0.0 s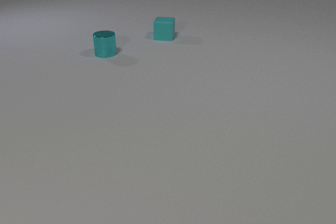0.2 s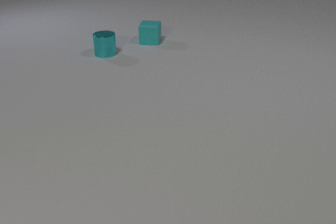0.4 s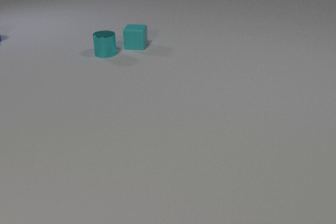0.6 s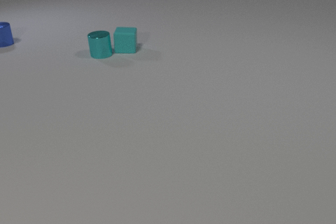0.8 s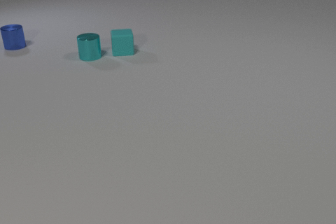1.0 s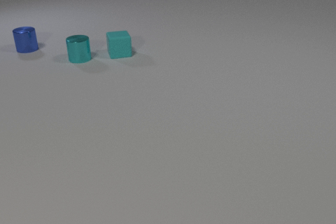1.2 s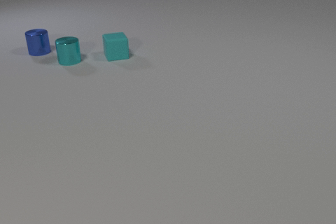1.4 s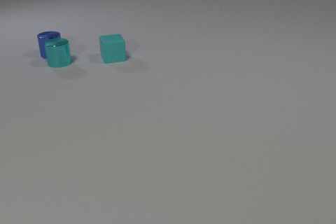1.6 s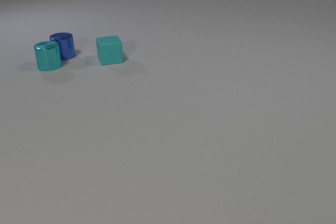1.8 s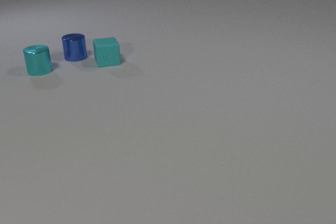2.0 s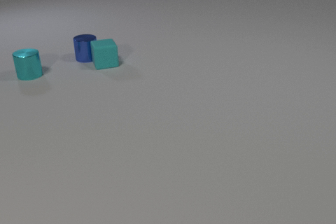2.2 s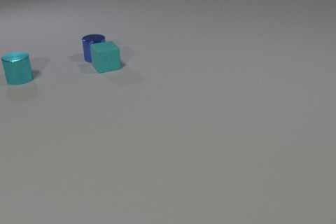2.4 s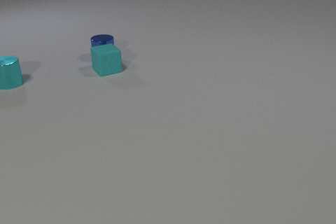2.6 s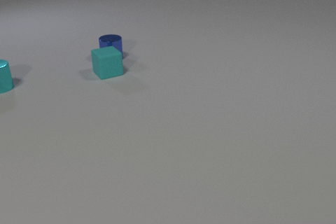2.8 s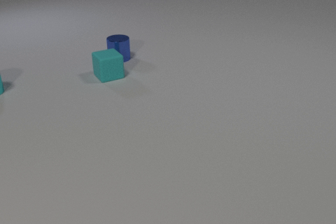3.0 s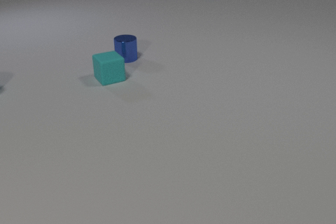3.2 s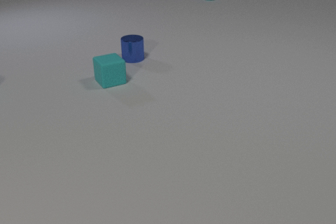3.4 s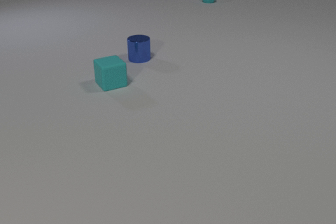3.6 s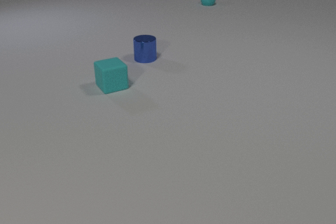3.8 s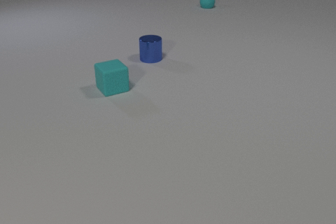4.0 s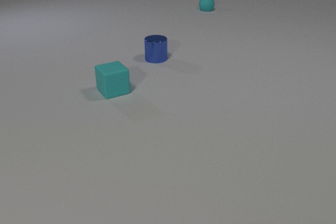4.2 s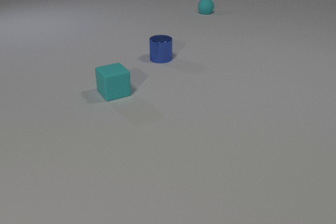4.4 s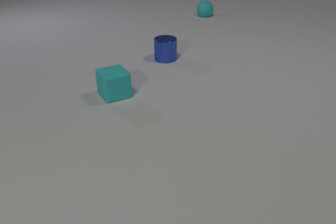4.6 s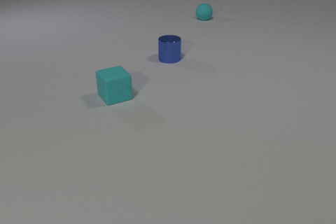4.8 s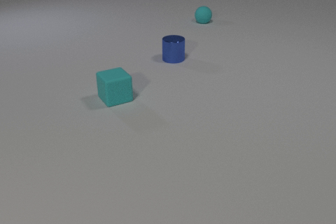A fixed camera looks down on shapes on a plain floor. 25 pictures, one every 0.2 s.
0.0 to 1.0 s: The cyan rubber cube slides toward the camera and to the left, spins counterclockwise seen from above by about 30 degrees, its near face sliding to the right. The cyan metal cylinder slides to the left. The blue metal cylinder comes in at the left edge, slides toward the camera and to the right. The cyan rubber cube and the cyan metal cylinder collide.
1.0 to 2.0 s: The cyan rubber cube slides toward the camera and to the left. The cyan metal cylinder slides to the left and toward the camera. The blue metal cylinder slides to the right and toward the camera. The cyan metal cylinder and the blue metal cylinder collide. The cyan rubber cube and the blue metal cylinder collide.
2.0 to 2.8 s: The cyan rubber cube slides toward the camera. The cyan metal cylinder slides to the left and toward the camera. The blue metal cylinder slides to the right.
2.8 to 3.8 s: The cyan rubber cube slides toward the camera. The cyan metal cylinder leaves at the left edge. The blue metal cylinder slides to the right. The cyan rubber sphere comes in at the top edge, rolls toward the camera.
3.8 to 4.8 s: The cyan rubber cube slides toward the camera. The blue metal cylinder slides to the right. The cyan rubber sphere rolls toward the camera.
What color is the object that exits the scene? cyan.
How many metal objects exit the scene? 1.
How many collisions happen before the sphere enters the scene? 3.
